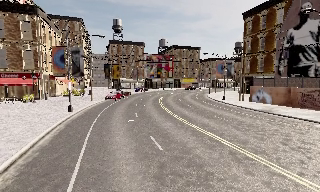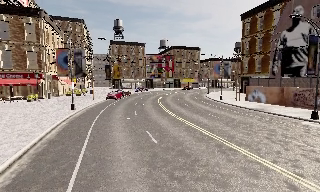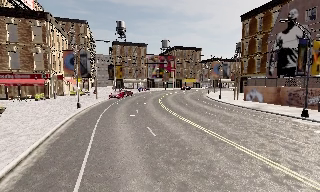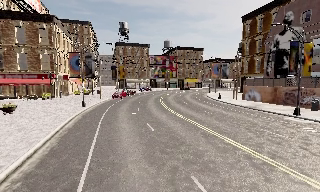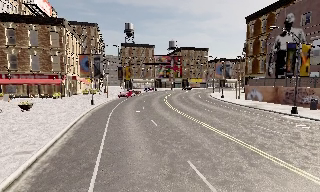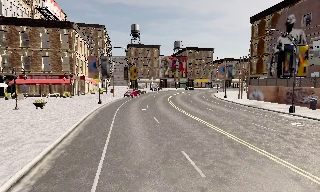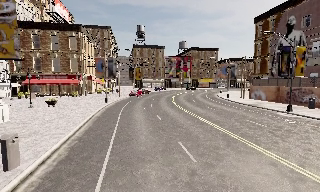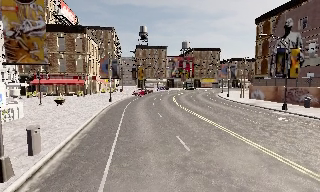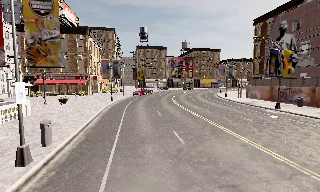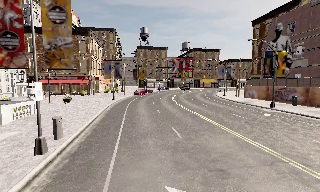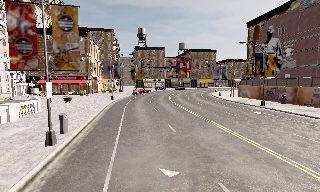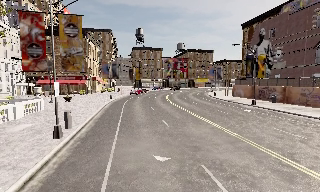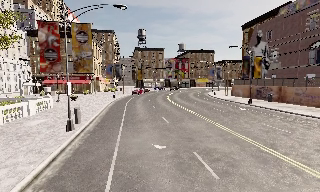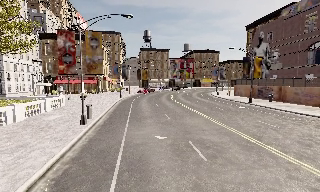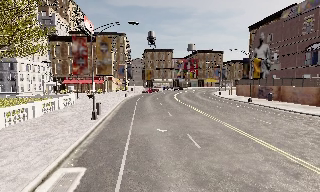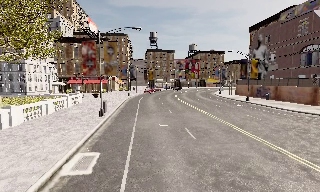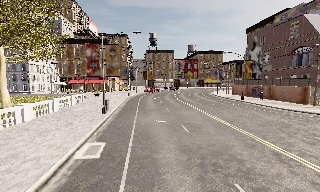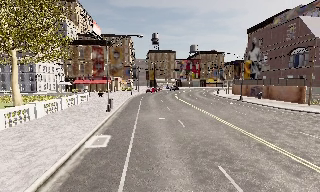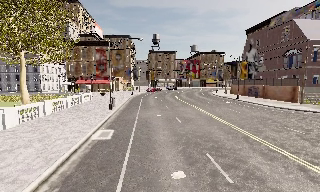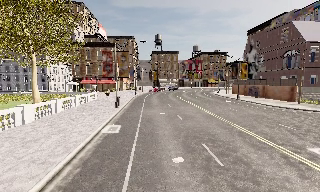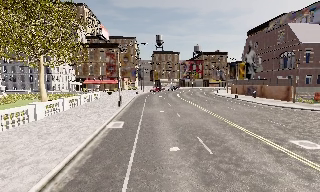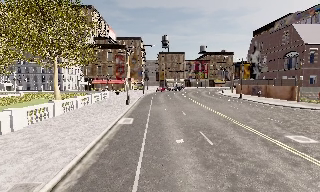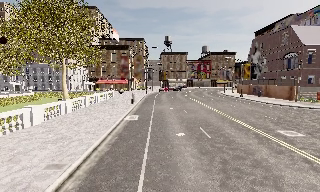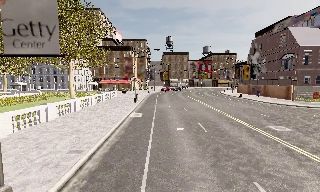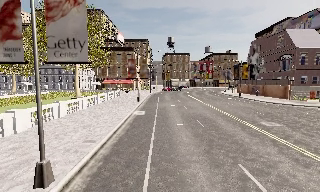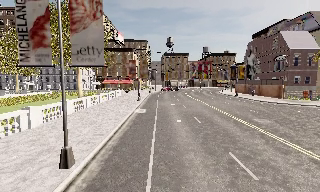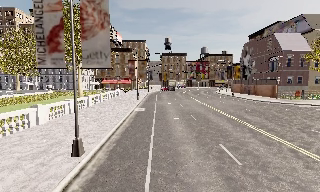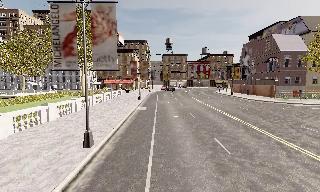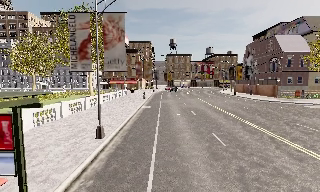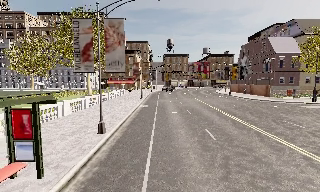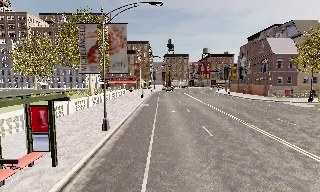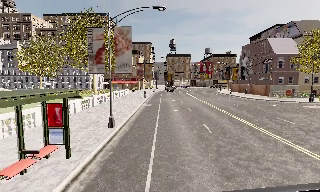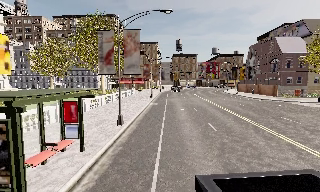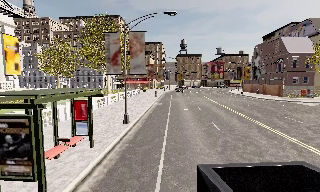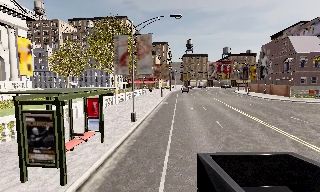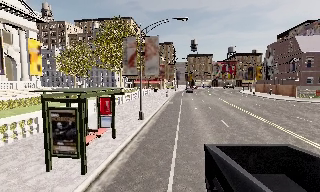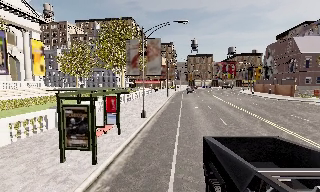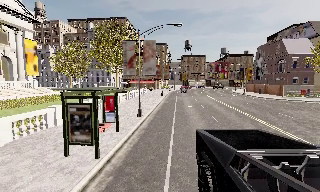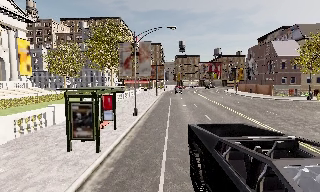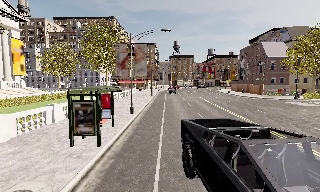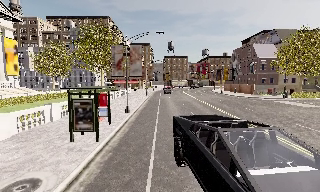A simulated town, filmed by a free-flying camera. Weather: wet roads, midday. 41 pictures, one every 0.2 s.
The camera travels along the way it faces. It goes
backward.
0.0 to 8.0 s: The camera pans to its left, which is counterclockwise from overhead, by about 20 degrees. It travels backward, about 35 m, so what stands in front gets smaller. It loses speed.
The film runs forward here.
